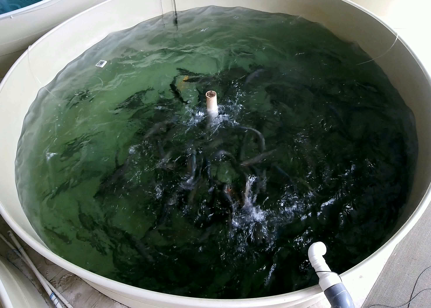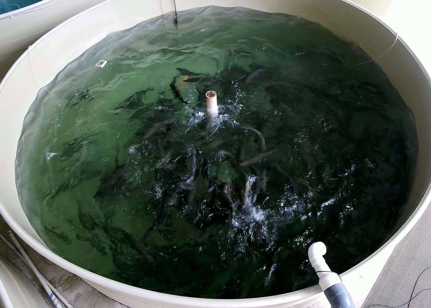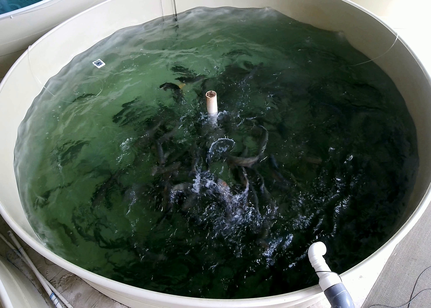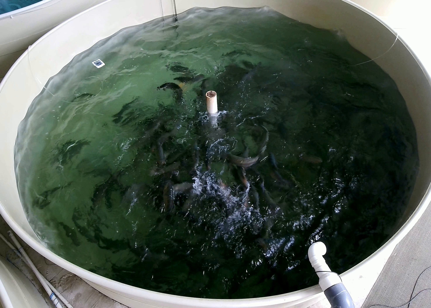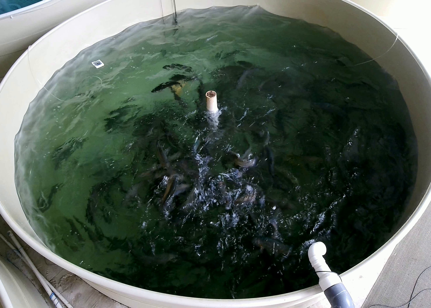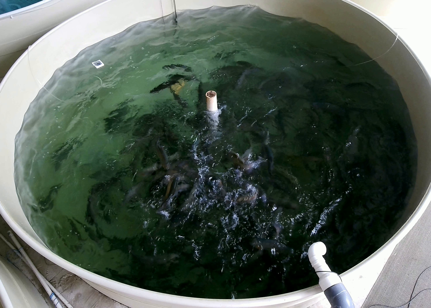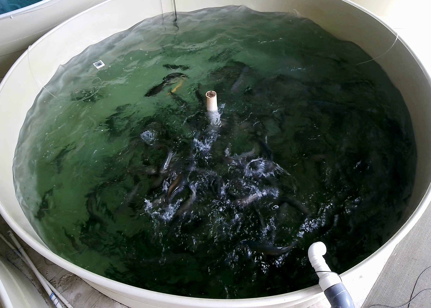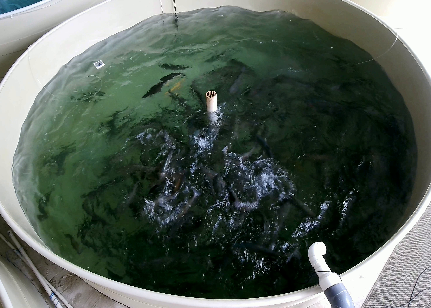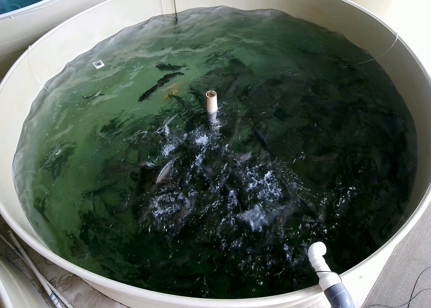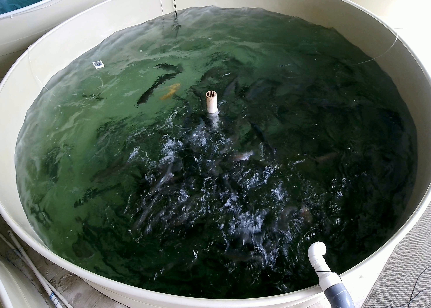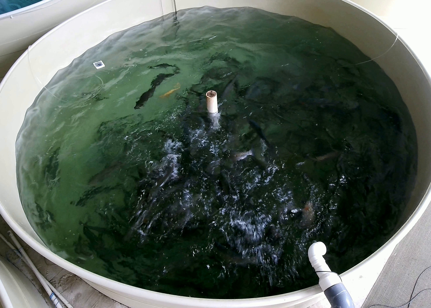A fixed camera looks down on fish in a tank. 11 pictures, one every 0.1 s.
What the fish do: Strong feeding.
